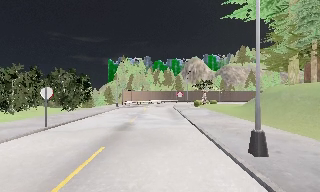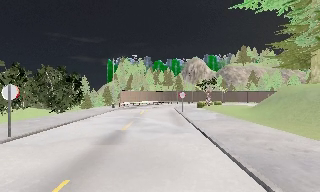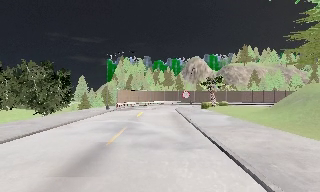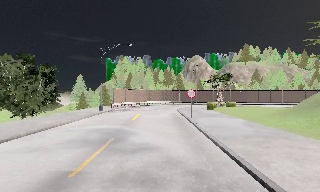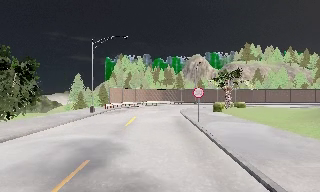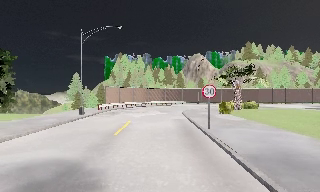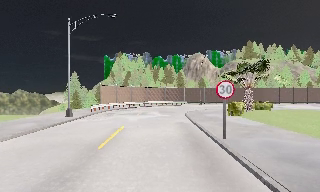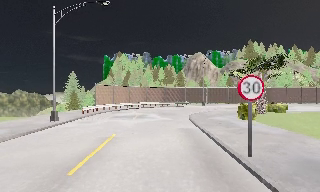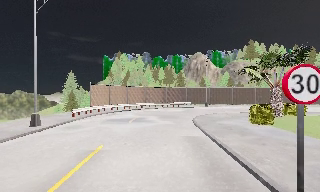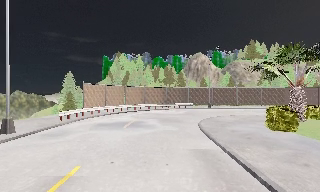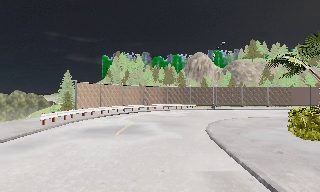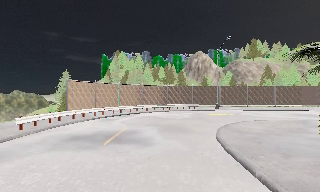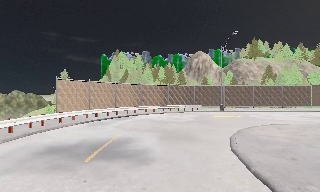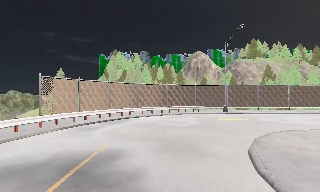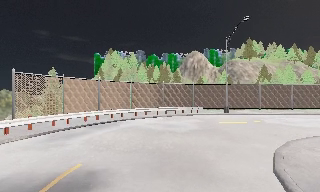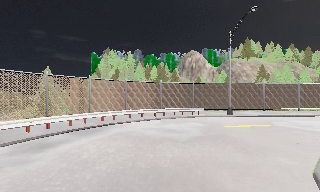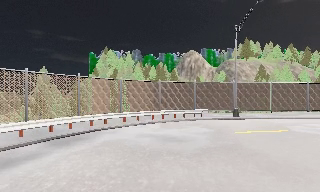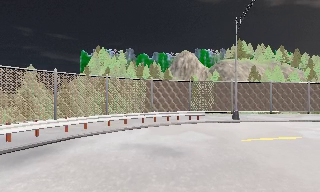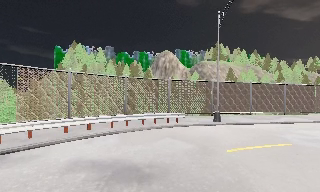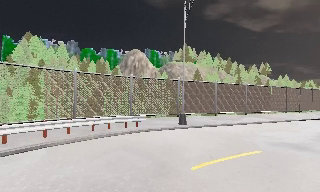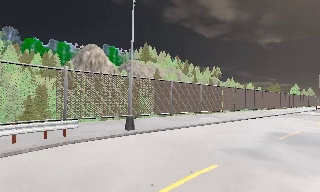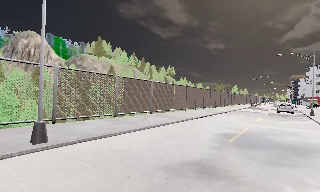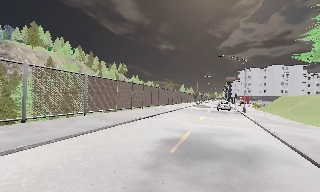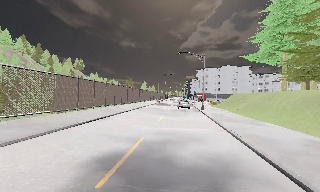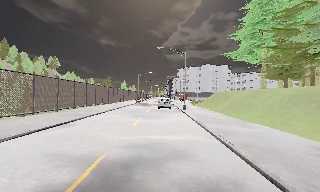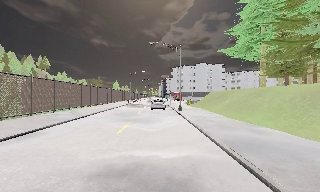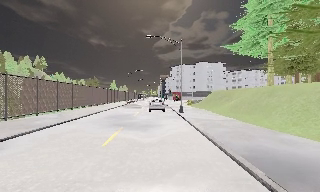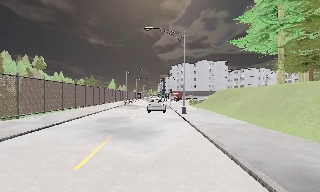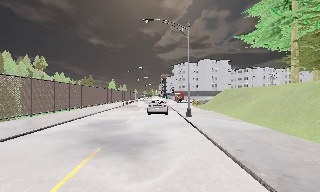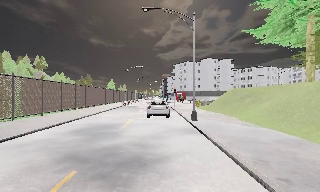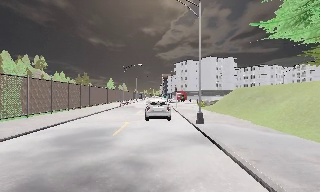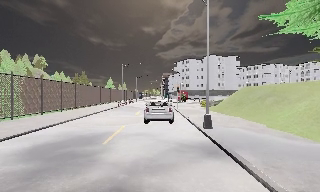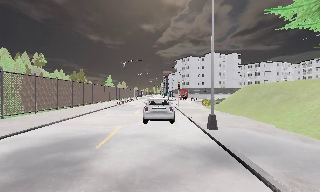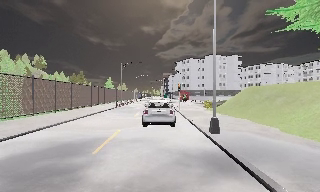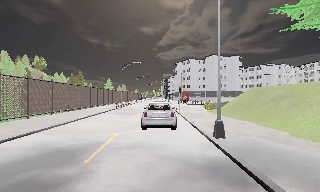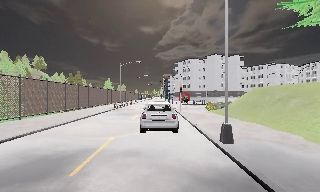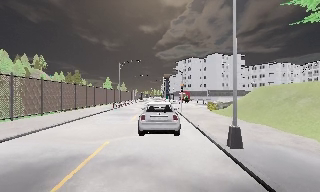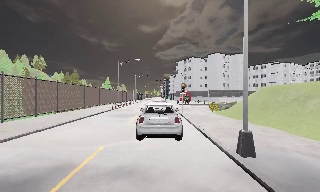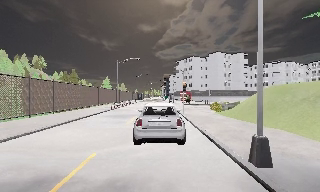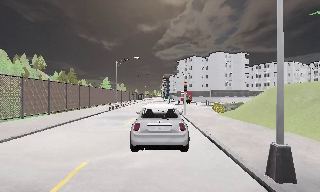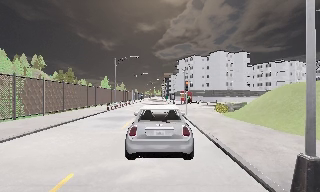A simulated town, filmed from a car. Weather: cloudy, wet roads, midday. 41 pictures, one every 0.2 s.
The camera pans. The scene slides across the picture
to the left.
The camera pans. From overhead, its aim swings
clockwise.
0.0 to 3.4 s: The camera travels forward, about 30 m, so what stands in front looms larger.
3.4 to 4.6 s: The camera pans to its right, which is clockwise from overhead, by about 75 degrees. It travels forward, about 11 m.
4.6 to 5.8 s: The camera travels forward, about 11 m, so what stands in front looms larger.
5.8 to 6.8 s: The camera travels forward, about 4.5 m, so what stands in front looms larger. It loses speed.
6.8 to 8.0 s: The camera travels forward, about 4 m, so what stands in front looms larger.
The film runs forward here.
